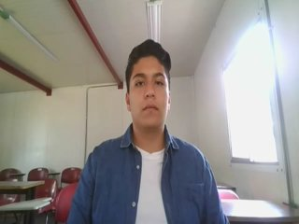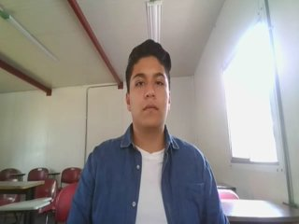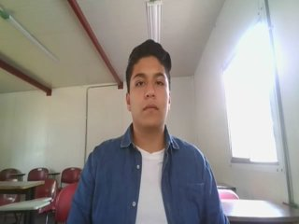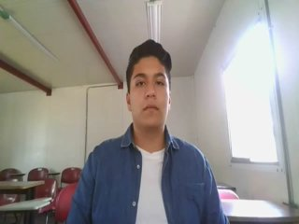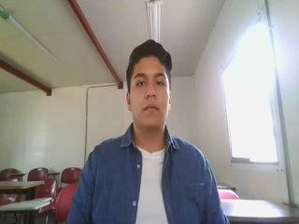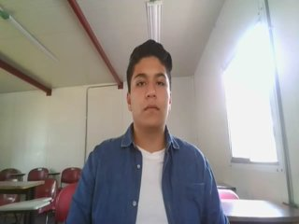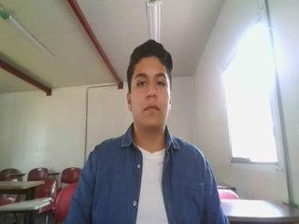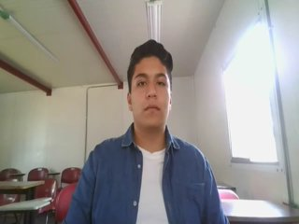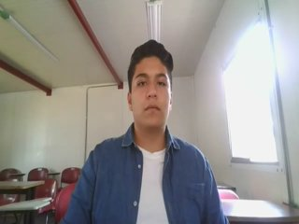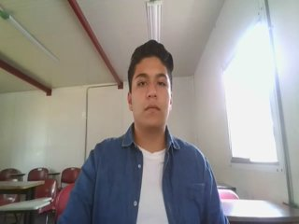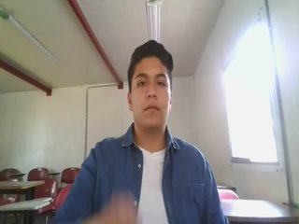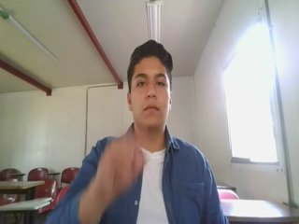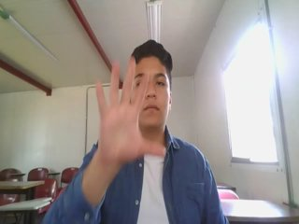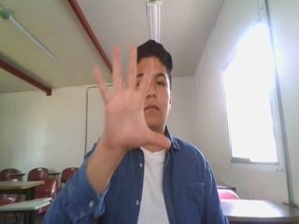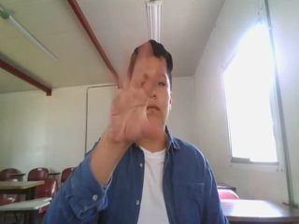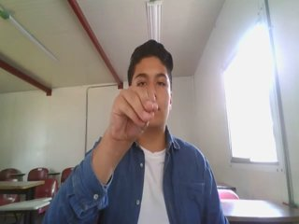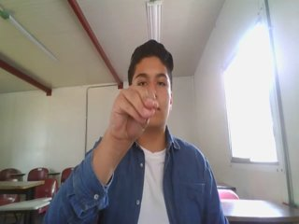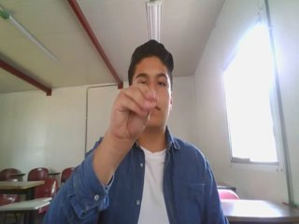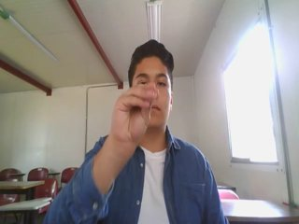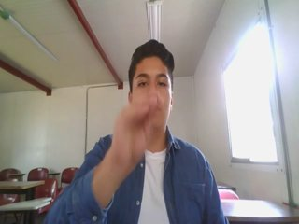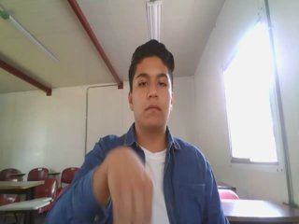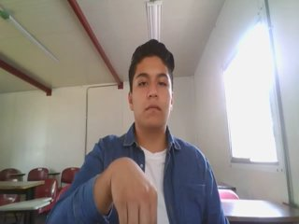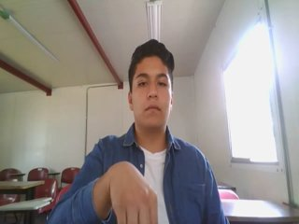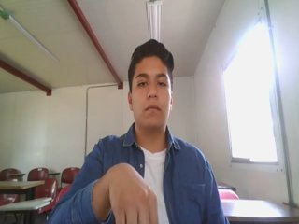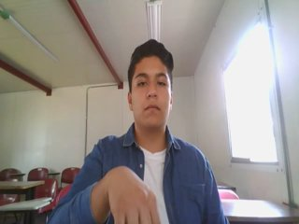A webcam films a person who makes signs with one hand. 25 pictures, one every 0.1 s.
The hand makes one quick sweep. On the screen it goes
downward.
0.0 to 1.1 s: Non-gesture.
1.2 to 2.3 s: On the screen the hand sweeps downward. The name of the sign: Throw down.
